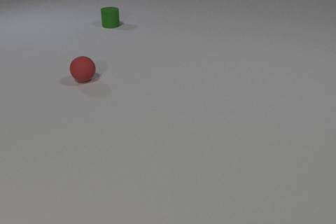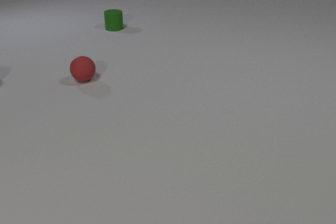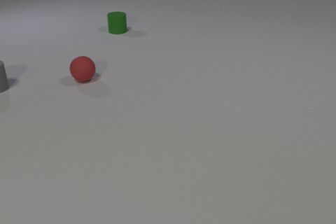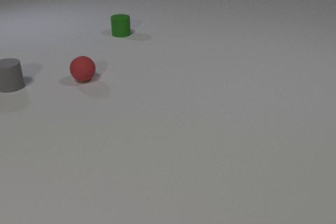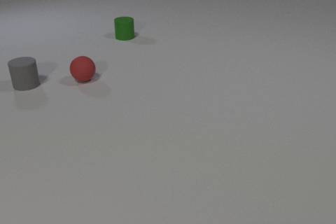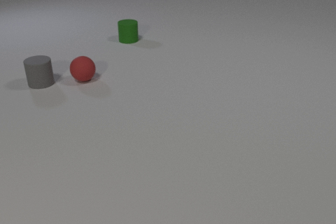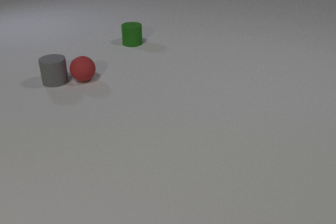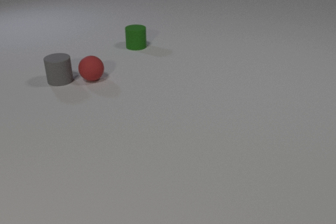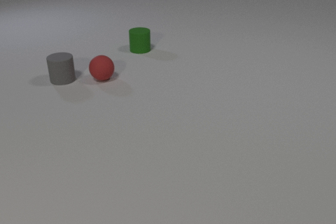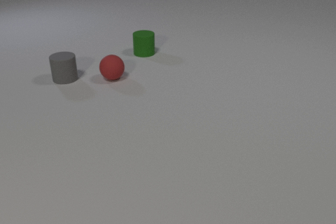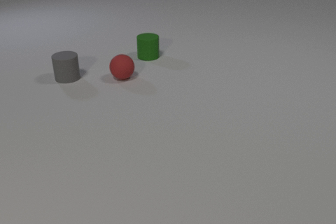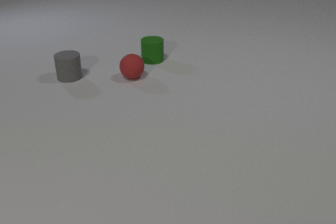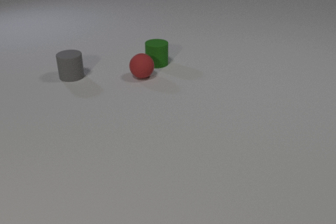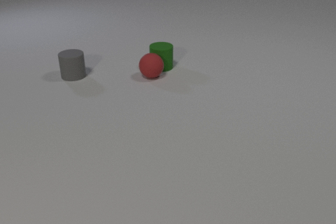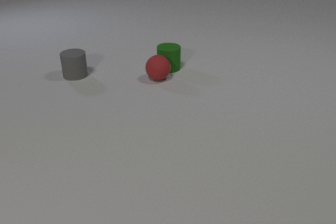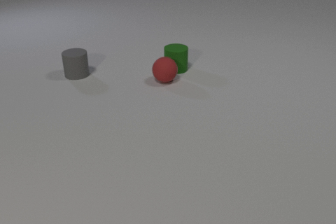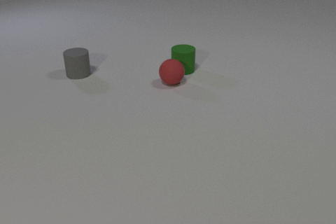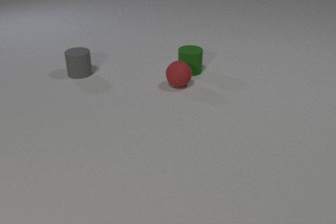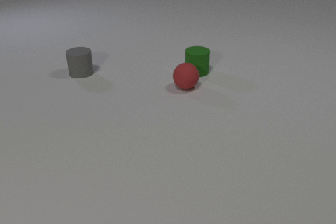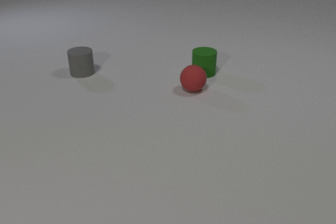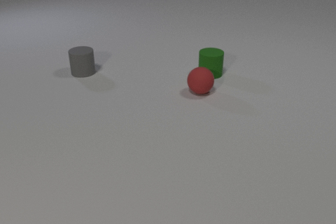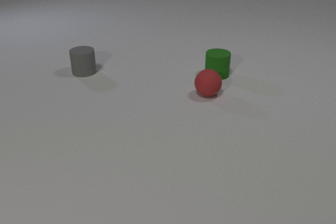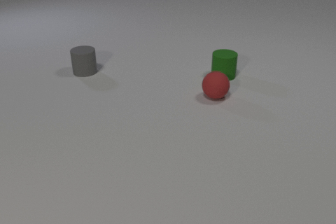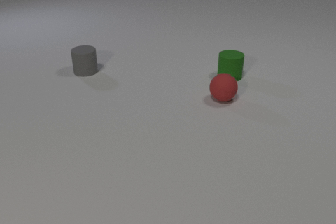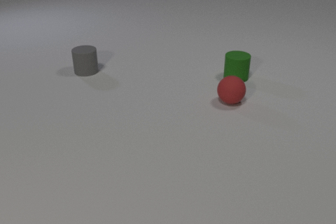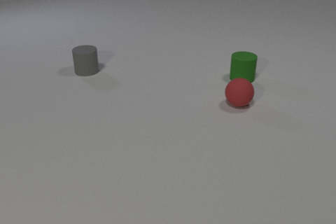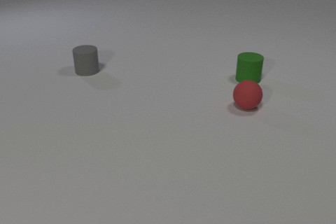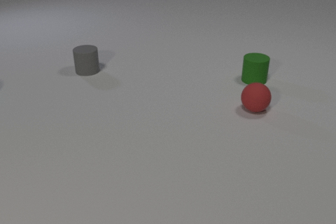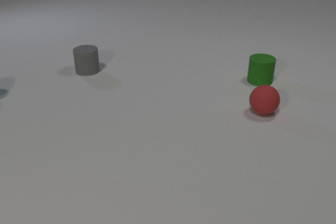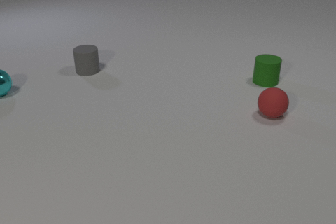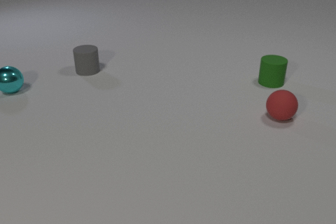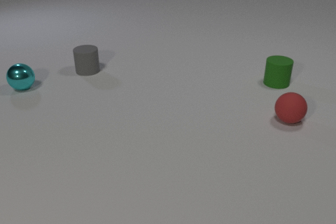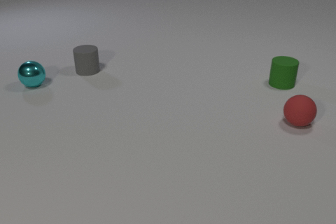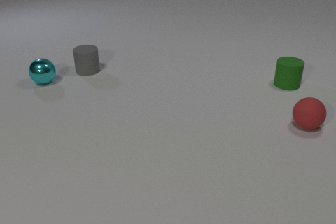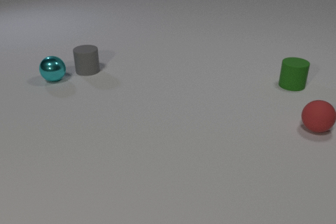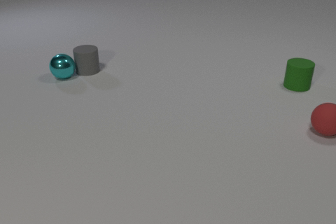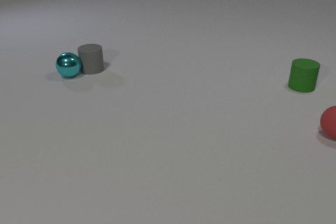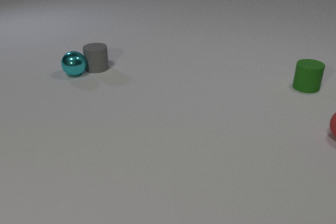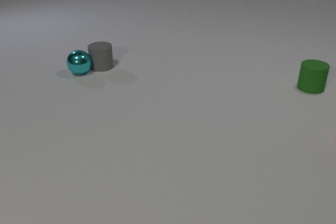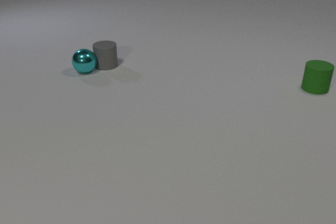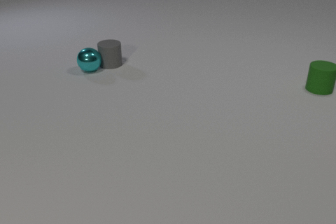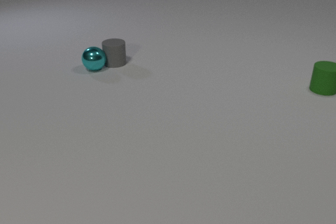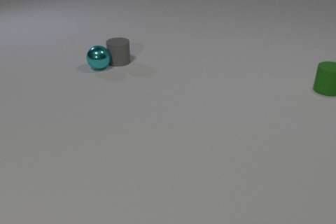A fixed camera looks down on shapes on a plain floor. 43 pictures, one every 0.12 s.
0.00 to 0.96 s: The gray rubber cylinder comes in at the left edge, slides to the right. The red rubber sphere rolls to the right. The green rubber cylinder slides toward the camera. The gray rubber cylinder and the red rubber sphere collide.
0.96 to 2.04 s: The gray rubber cylinder slides to the right and away from the camera. The red rubber sphere rolls to the right. The green rubber cylinder slides toward the camera and to the right. The red rubber sphere and the green rubber cylinder collide.
2.04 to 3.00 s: The gray rubber cylinder slides to the right. The red rubber sphere rolls to the right and toward the camera. The green rubber cylinder slides to the right.
3.00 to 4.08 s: The red rubber sphere rolls to the right. The cyan metal sphere comes in at the left edge, rolls to the right. The green rubber cylinder slides to the right.
4.08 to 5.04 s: The gray rubber cylinder slides to the right and away from the camera. The red rubber sphere rolls to the right, leaves at the right edge. The cyan metal sphere rolls to the right and away from the camera. The green rubber cylinder slides to the right. The gray rubber cylinder and the cyan metal sphere collide.
How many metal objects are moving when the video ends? 1.
Are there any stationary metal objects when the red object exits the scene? no.
How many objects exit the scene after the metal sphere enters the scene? 1.
